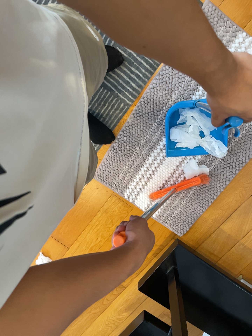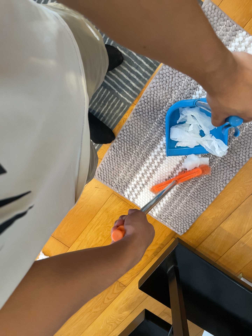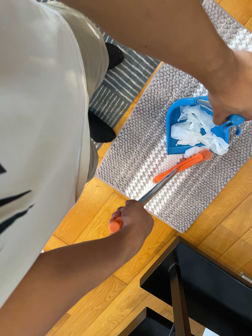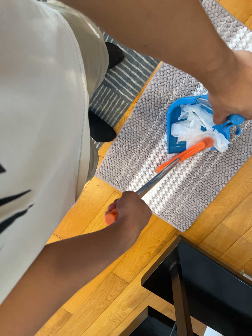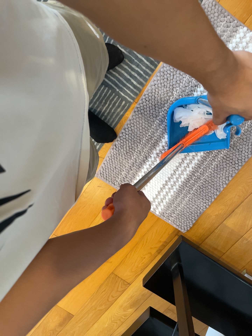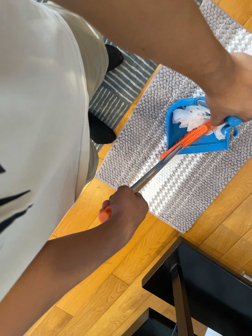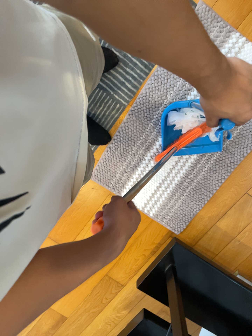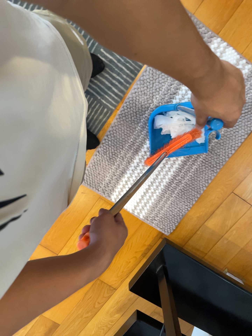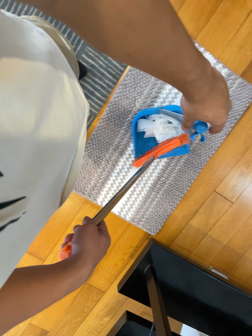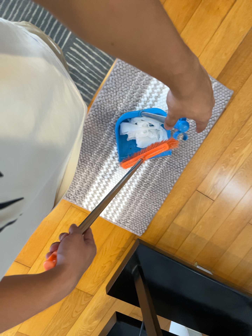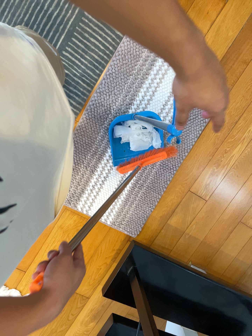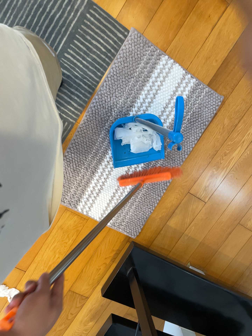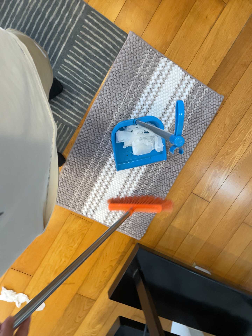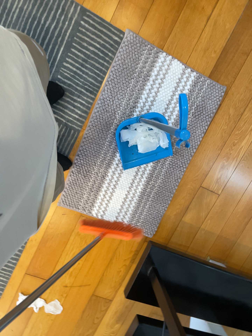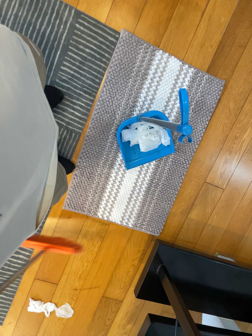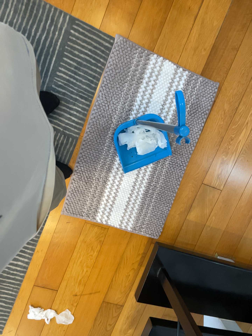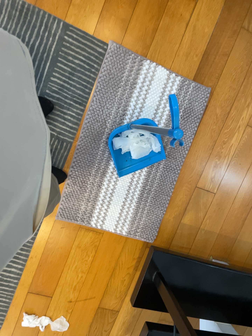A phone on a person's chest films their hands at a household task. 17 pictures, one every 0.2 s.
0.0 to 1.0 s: The camera shifts only a little, or ends up much as it began.
1.0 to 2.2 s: The camera pans to its right by about 15 degrees. It travels backward, about 8 cm, so what stands in front gets smaller.
2.2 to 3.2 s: The camera rolls about its line of sight by about 10 degrees, and the scene rotates counterclockwise.
The film runs forward here.
